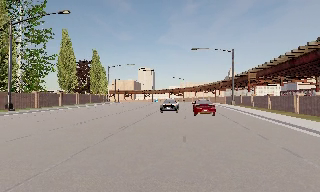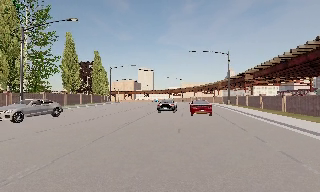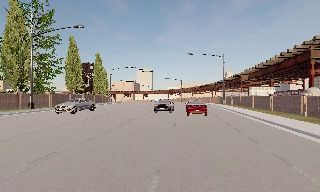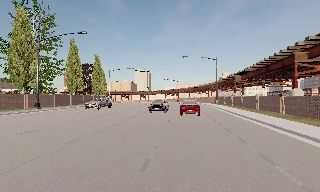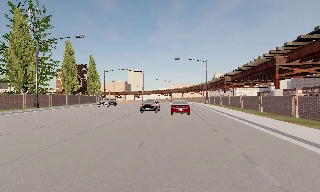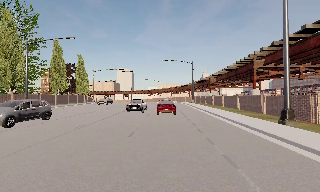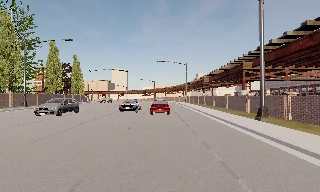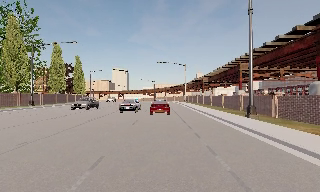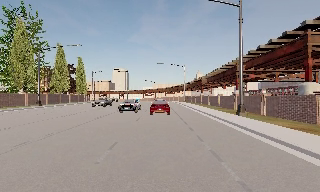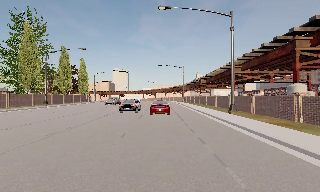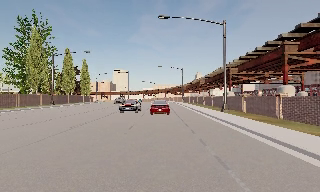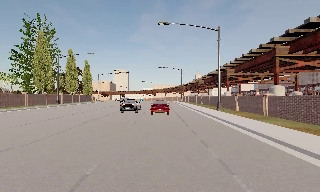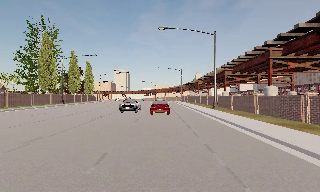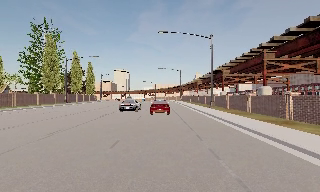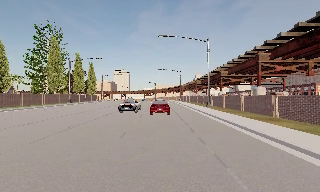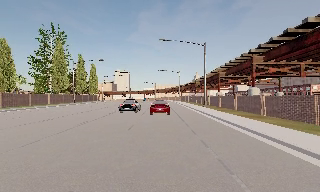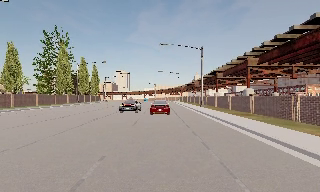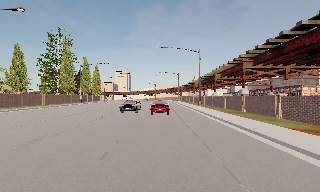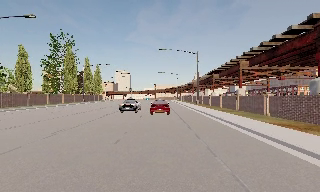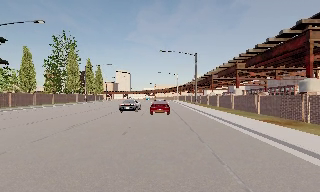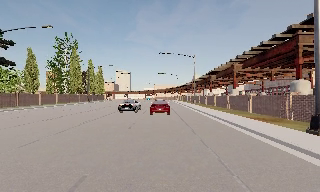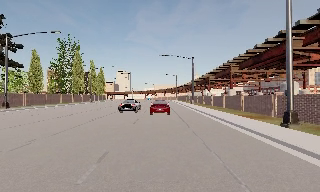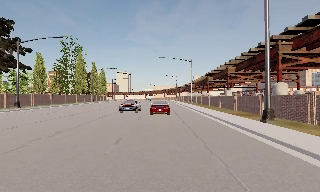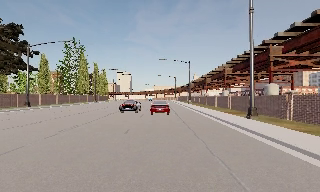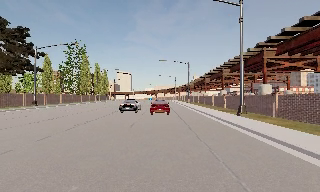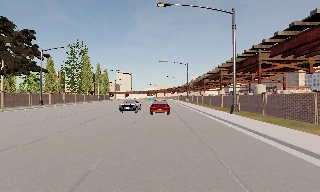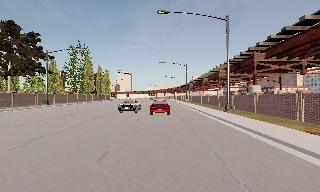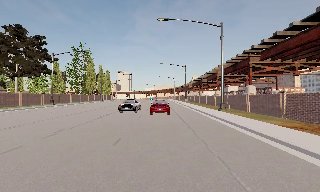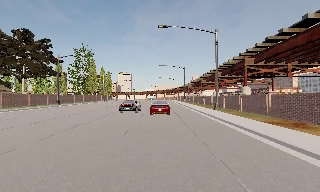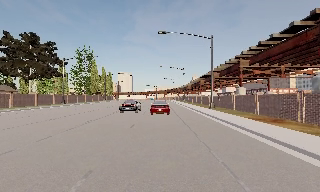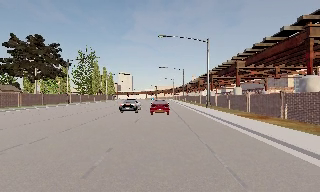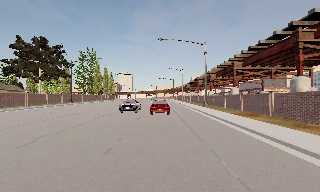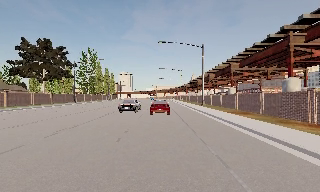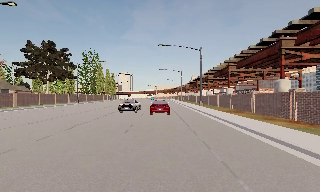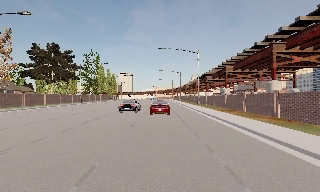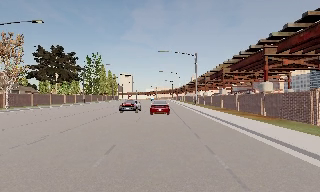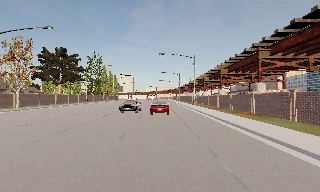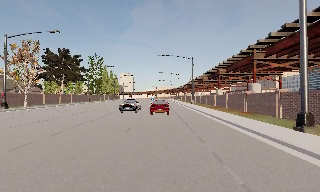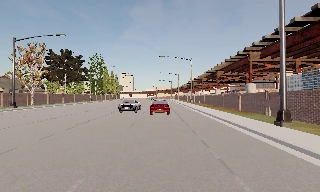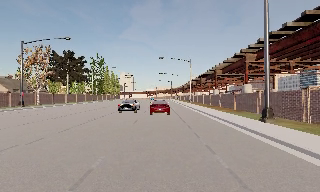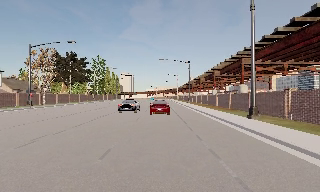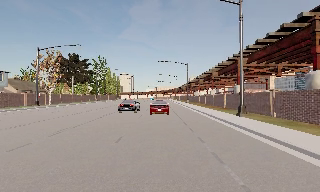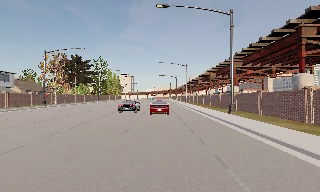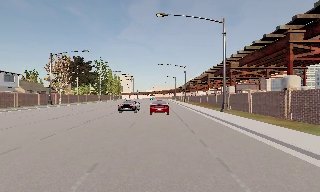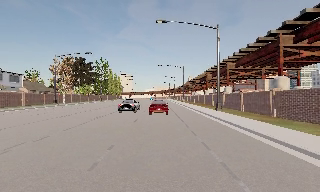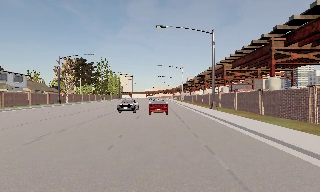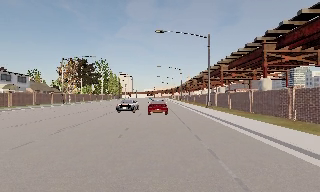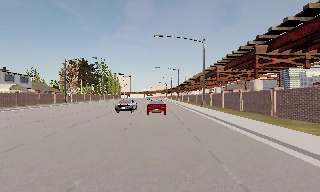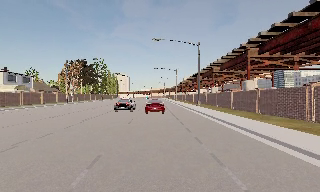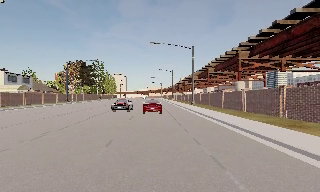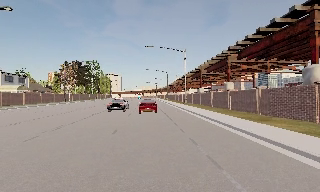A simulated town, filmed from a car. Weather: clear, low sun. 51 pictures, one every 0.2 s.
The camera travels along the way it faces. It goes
backward.
0.0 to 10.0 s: The scene slides to the left, as the camera pans about 15 degrees to its right. It travels backward, about 80 m, so what stands in front gets smaller.
The film runs backward here.
